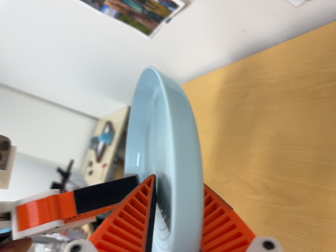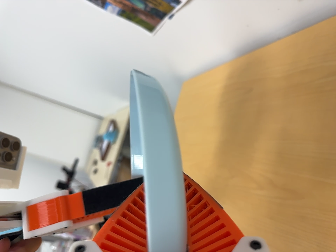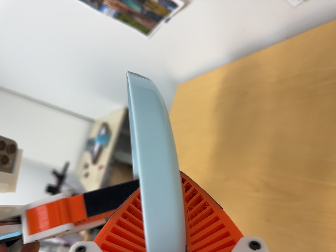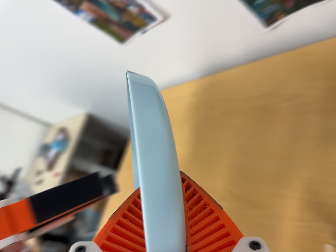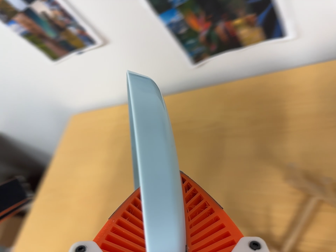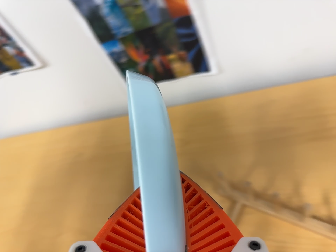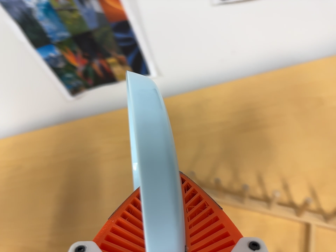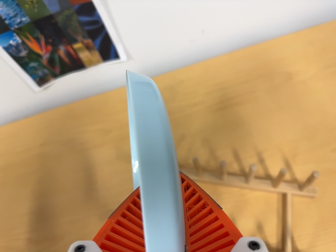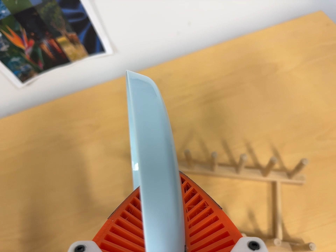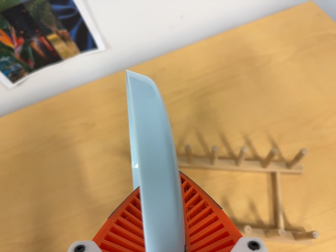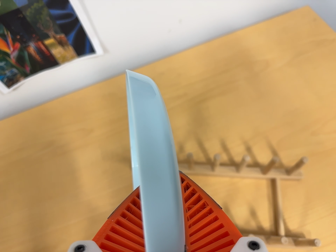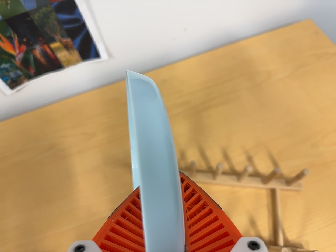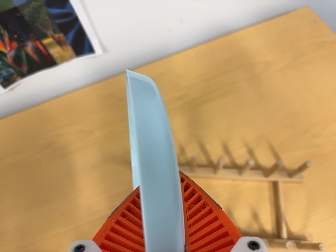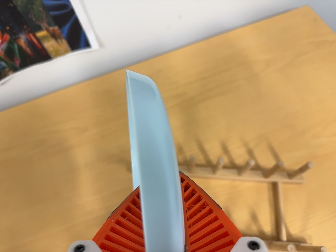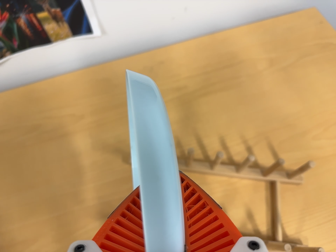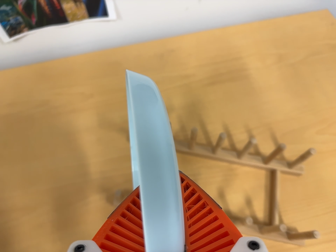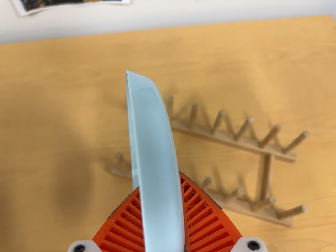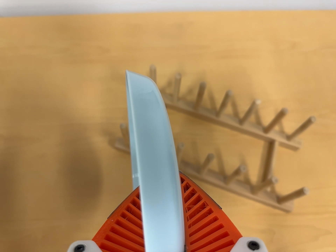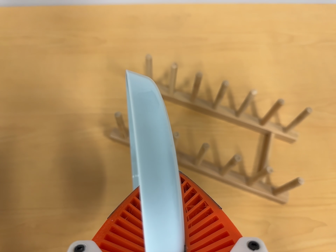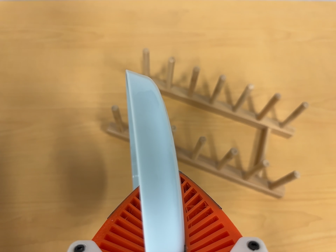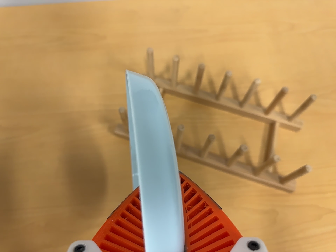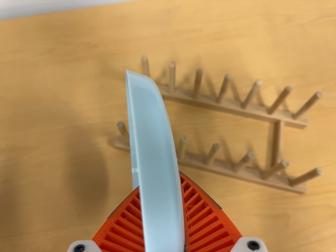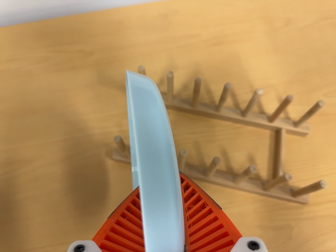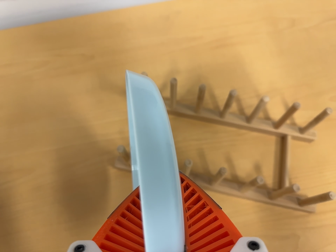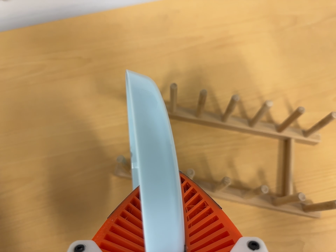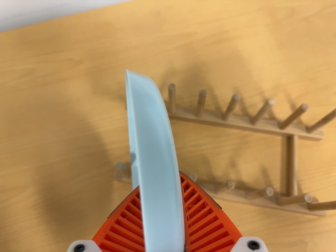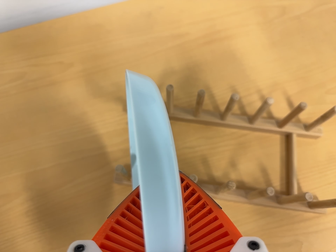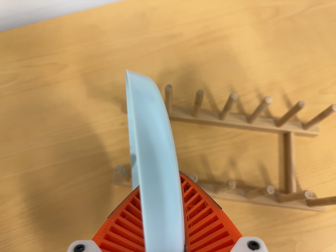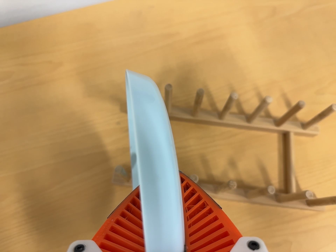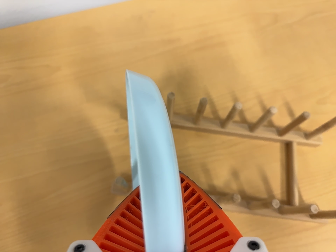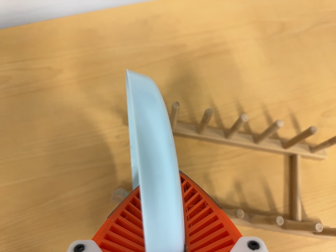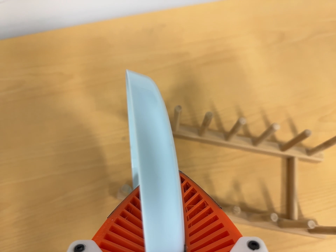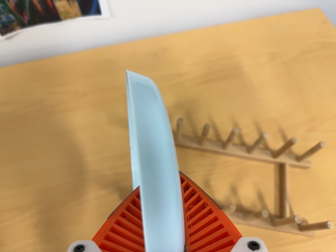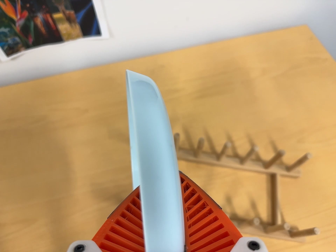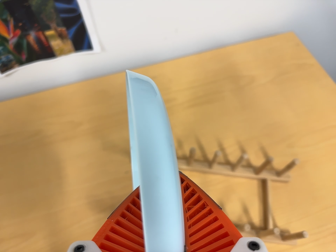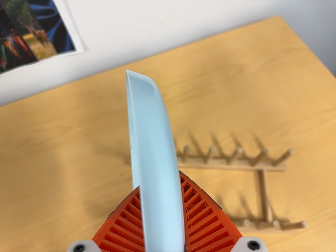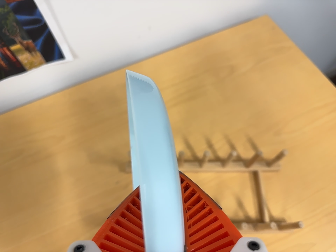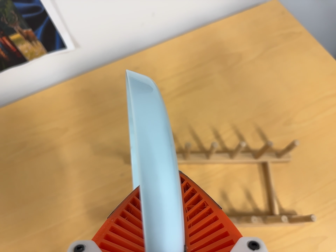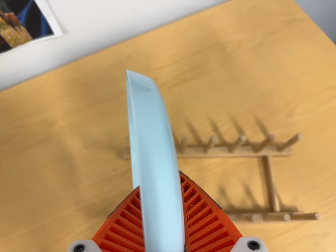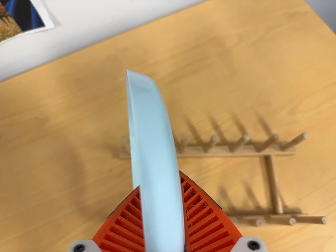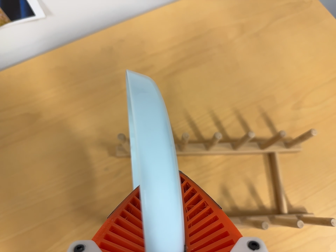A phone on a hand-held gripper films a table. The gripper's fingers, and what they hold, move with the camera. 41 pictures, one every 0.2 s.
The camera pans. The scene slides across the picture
to the left.
0.0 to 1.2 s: The camera swings to its right by about 60 degrees, and the scene slides to the left. It travels backward, to its left and toward the bottom of its view, about 14 cm. Its aim tips toward the top of its view by about 15 degrees, and the scene shifts downward.
1.2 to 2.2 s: The camera pans to its right by about 15 degrees. It travels to its left, about 5 cm.
2.2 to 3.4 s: The camera travels toward the bottom of its view, about 12 cm, so close, fixed things drift upward. It rolls about its line of sight by about 15 degrees, and the scene rotates clockwise.
3.4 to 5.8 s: The camera travels toward the top of its view and forward, about 10 cm. It rolls about its line of sight by about 10 degrees, and the scene rotates counterclockwise.
5.8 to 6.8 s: The camera travels backward, about 10 cm, so what stands in front gets smaller. Its aim tips toward the top of its view by about 10 degrees, and the scene shifts downward.
6.8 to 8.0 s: The camera travels forward and toward the top of its view, about 10 cm, so what stands in front looms larger. Its aim tips toward the bottom of its view by about 10 degrees.
The film runs forward here.
